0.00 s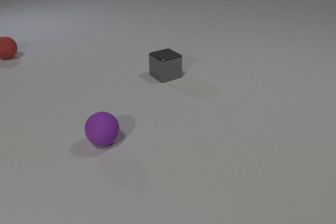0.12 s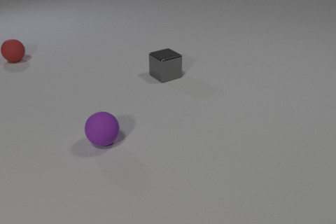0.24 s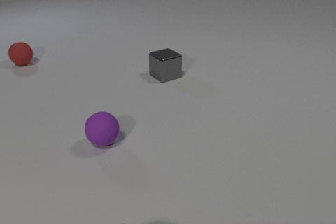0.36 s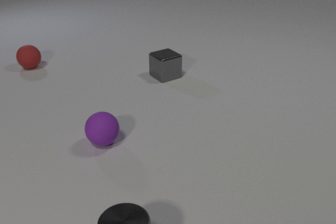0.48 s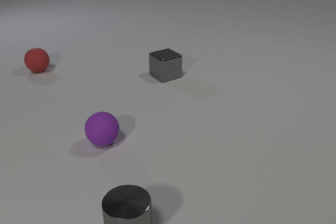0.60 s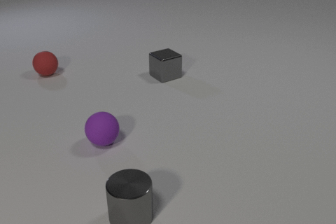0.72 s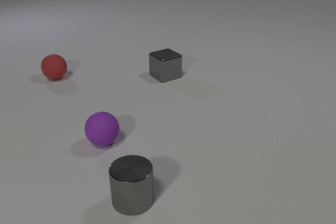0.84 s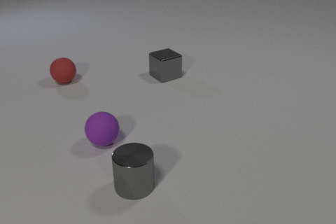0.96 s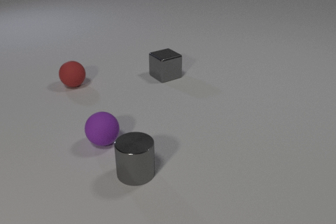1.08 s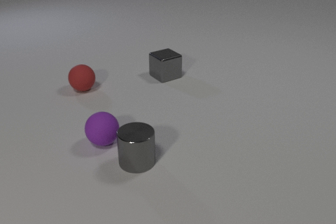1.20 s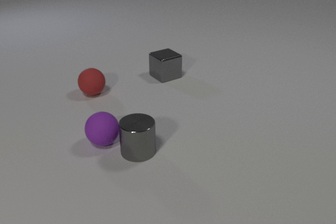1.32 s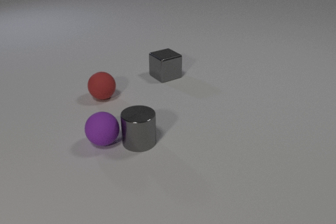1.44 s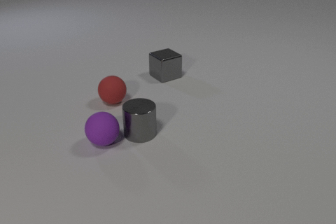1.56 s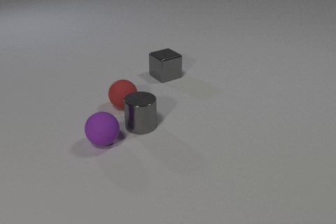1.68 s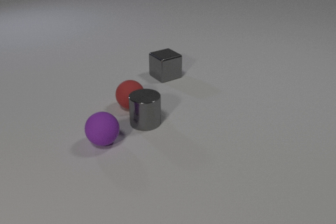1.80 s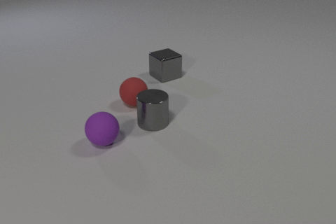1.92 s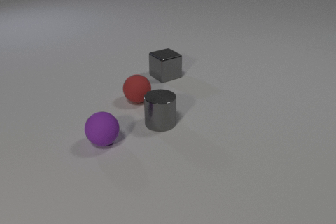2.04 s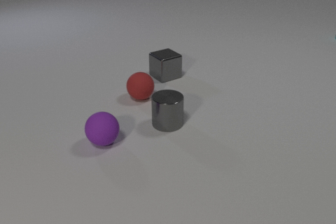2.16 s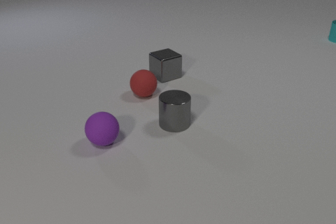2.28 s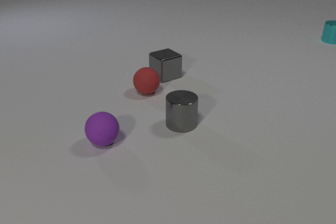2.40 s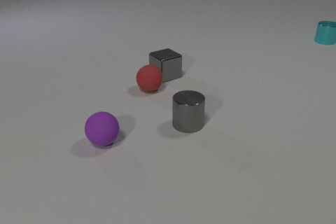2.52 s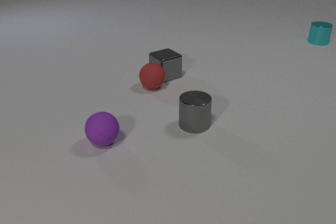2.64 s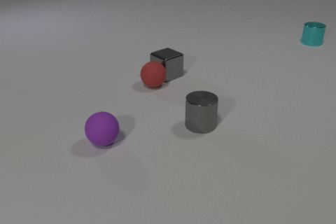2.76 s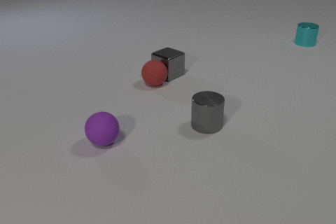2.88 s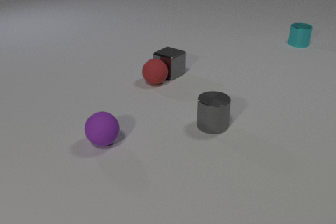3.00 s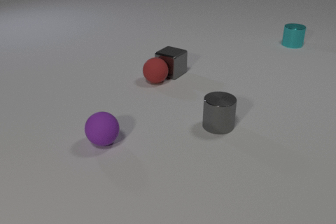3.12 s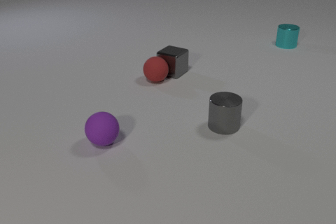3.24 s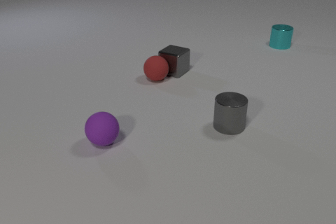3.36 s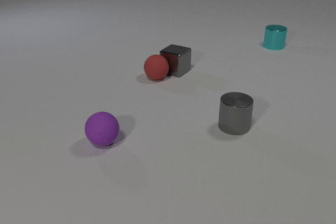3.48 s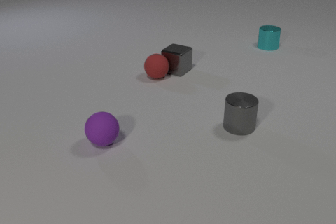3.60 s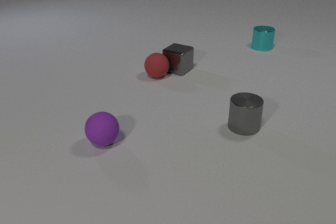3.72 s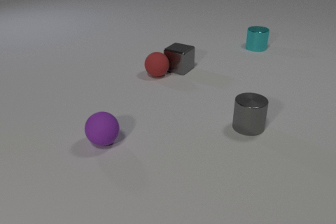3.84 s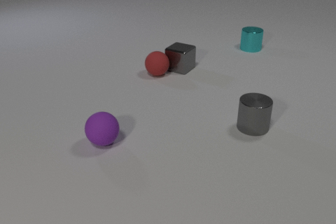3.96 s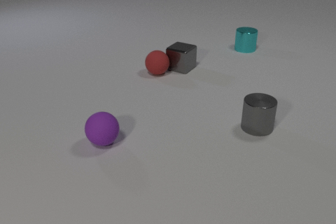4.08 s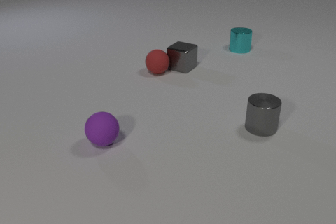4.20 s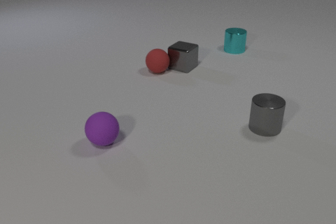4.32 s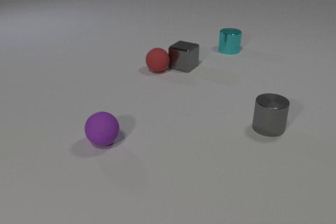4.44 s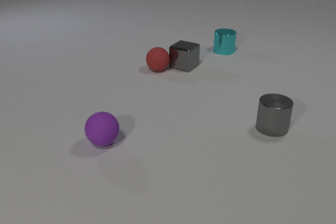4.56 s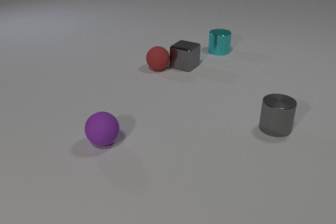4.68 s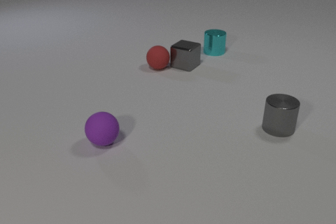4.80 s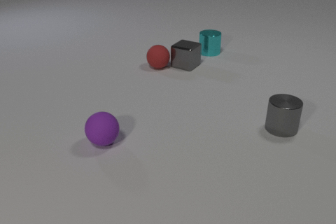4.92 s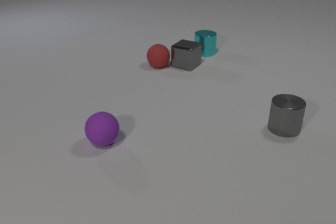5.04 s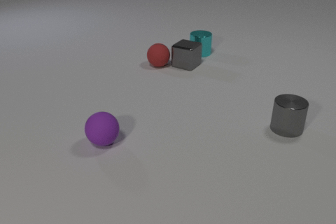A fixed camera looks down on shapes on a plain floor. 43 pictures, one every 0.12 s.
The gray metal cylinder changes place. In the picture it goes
away from the camera.
The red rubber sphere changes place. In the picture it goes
to the right.
0.00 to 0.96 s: The gray metal cylinder comes in at the bottom edge, slides away from the camera. The red rubber sphere rolls toward the camera and to the right.
0.96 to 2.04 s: The gray metal cylinder slides away from the camera. The red rubber sphere rolls to the right and toward the camera. The gray metal cylinder and the red rubber sphere collide.
2.04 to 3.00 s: The gray metal cylinder slides to the right. The red rubber sphere rolls away from the camera and to the right. The gray metal cube slides away from the camera and to the right, spins so that its near face slides to the right, counterclockwise seen from above. The cyan metal cylinder slides to the left and toward the camera. The red rubber sphere and the gray metal cube collide.
3.00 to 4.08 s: The gray metal cylinder slides to the right. The red rubber sphere rolls away from the camera. The gray metal cube slides away from the camera and to the right. The cyan metal cylinder slides to the left and toward the camera.
4.08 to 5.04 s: The gray metal cylinder slides to the right. The red rubber sphere rolls away from the camera. The gray metal cube slides away from the camera. The cyan metal cylinder slides to the left.
Are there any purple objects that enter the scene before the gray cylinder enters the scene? no.
How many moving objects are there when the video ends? 4.
How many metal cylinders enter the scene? 2.
